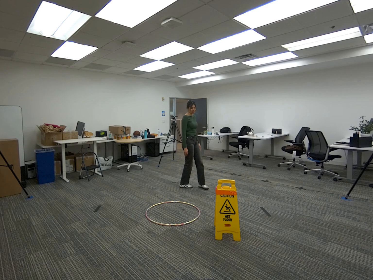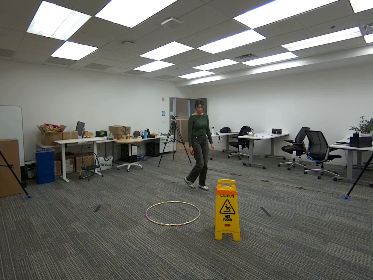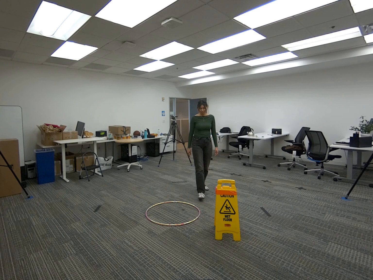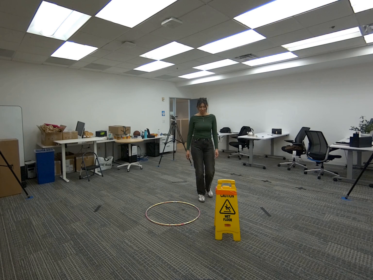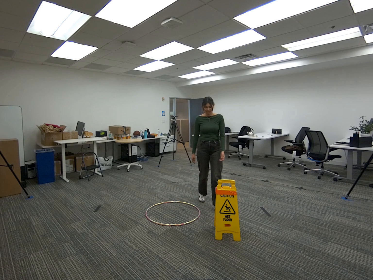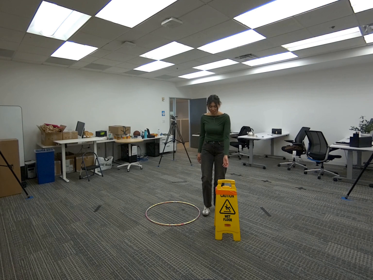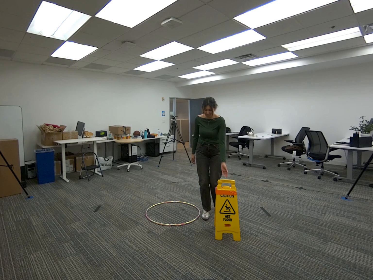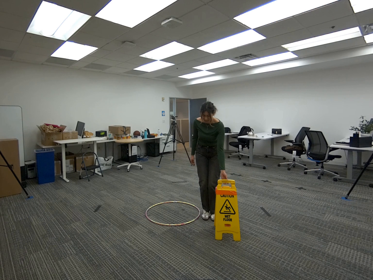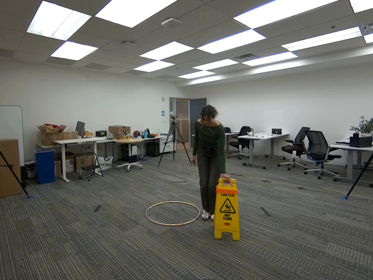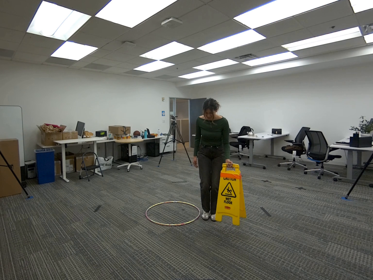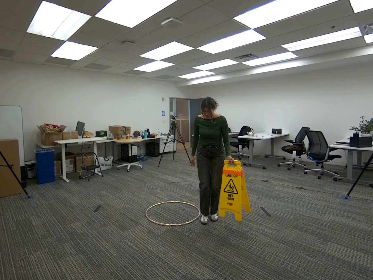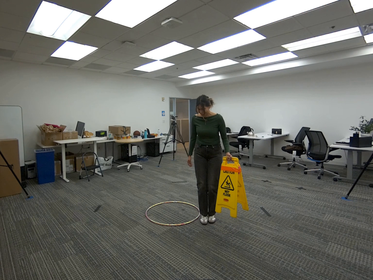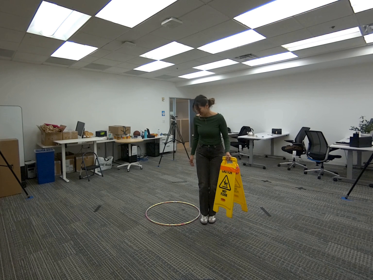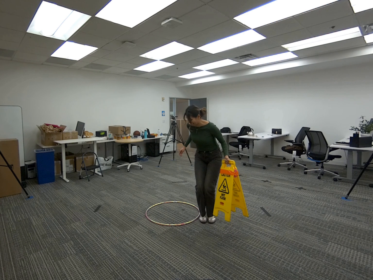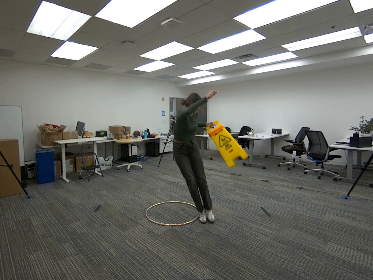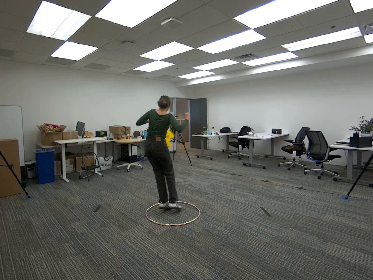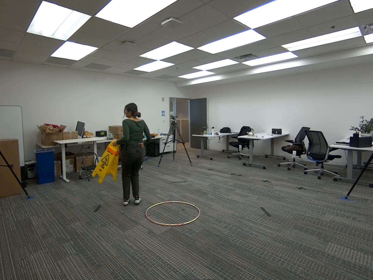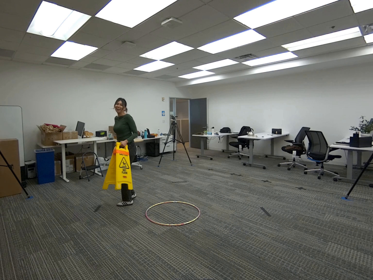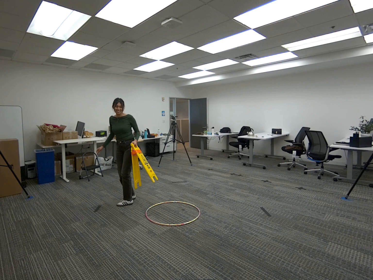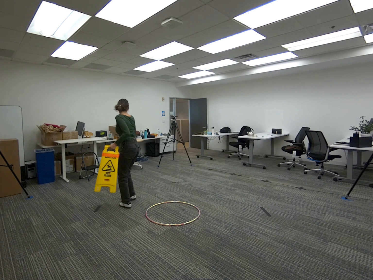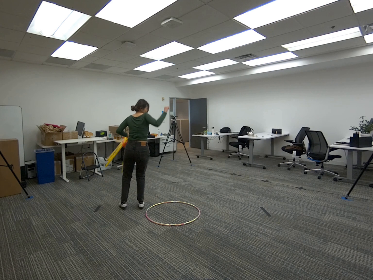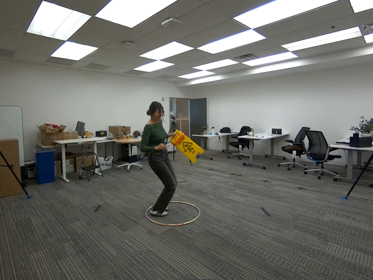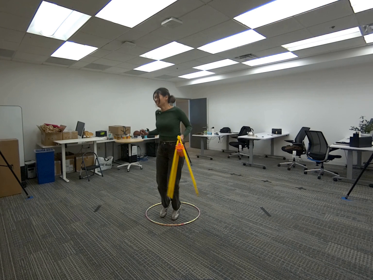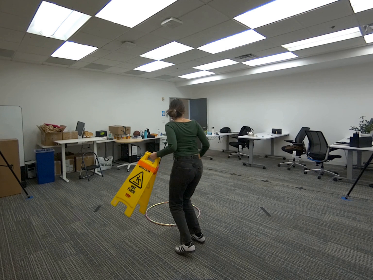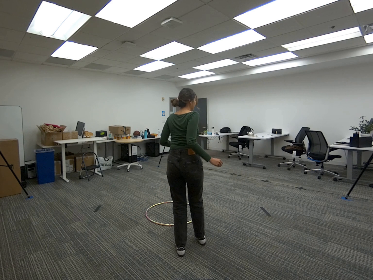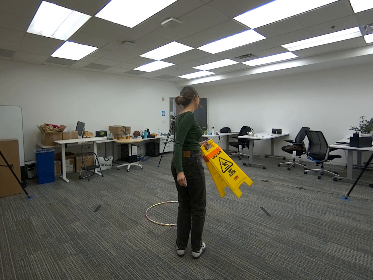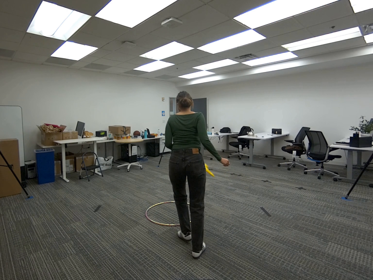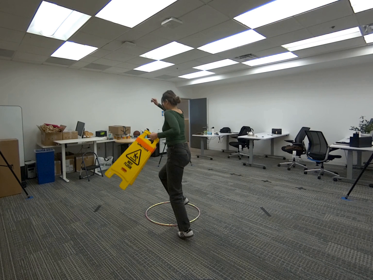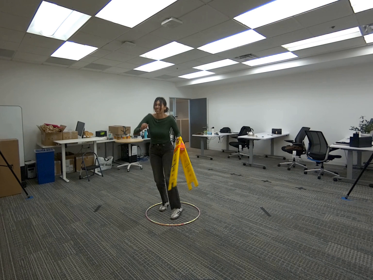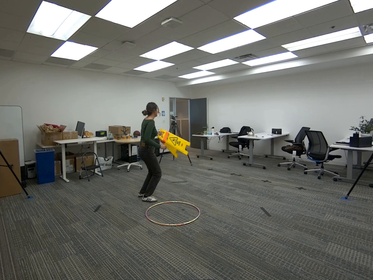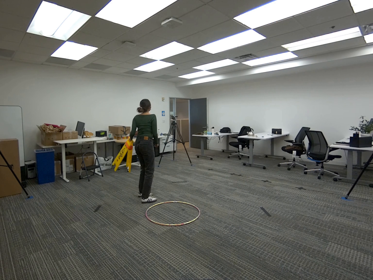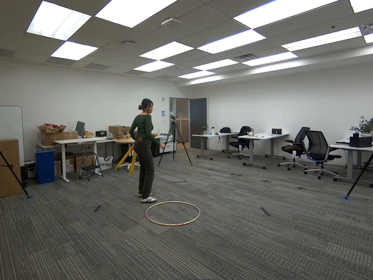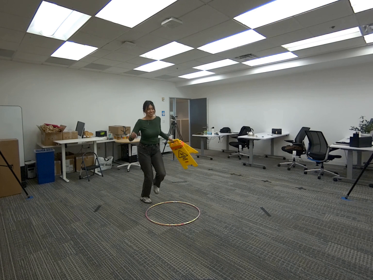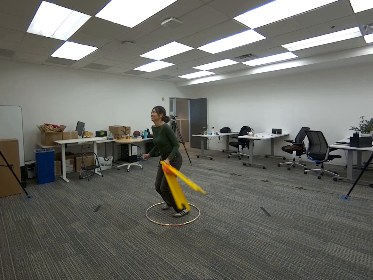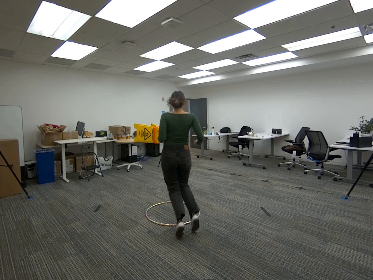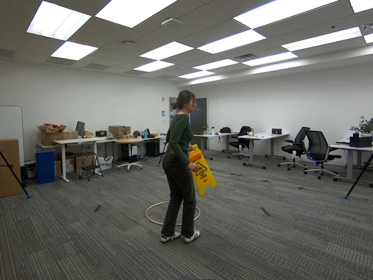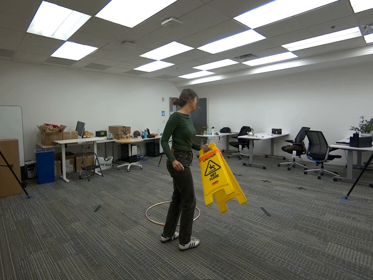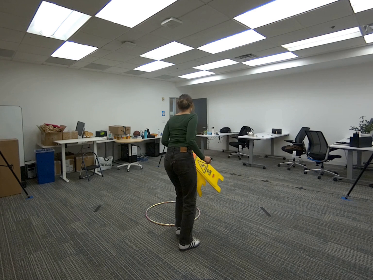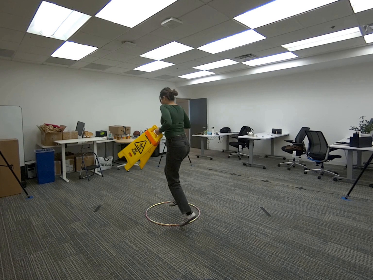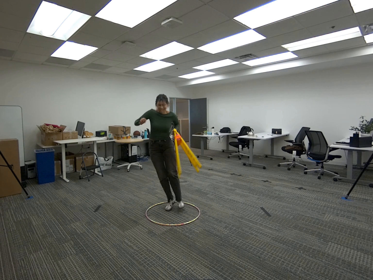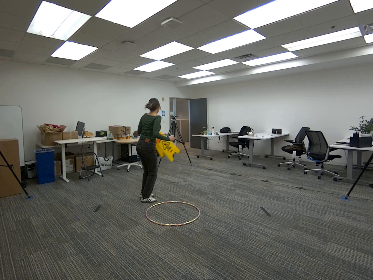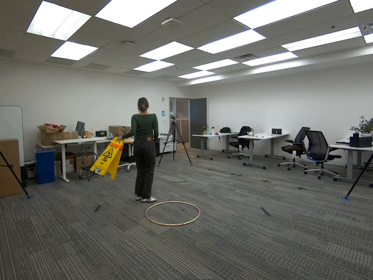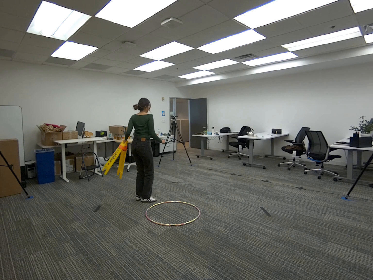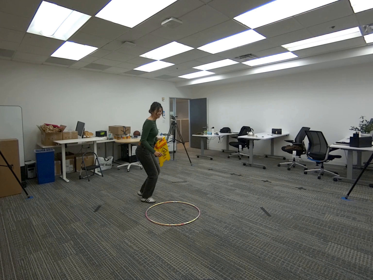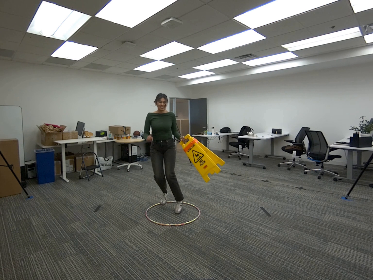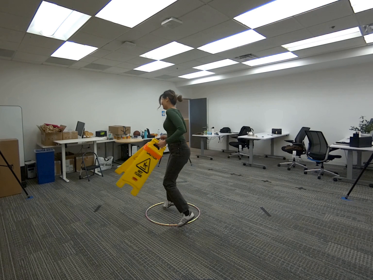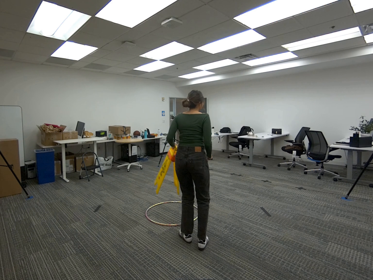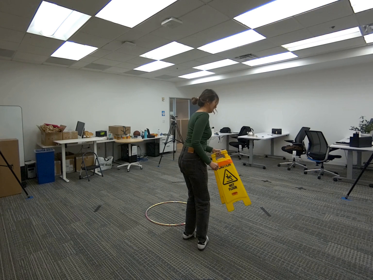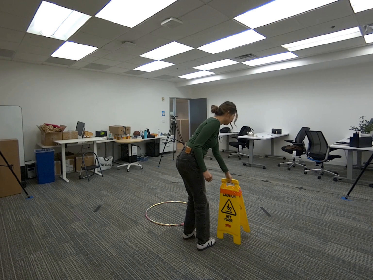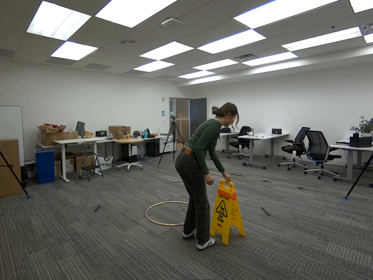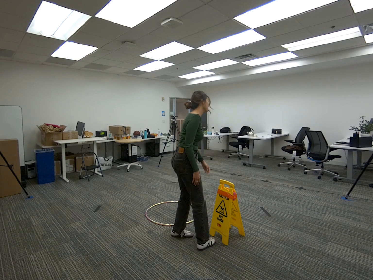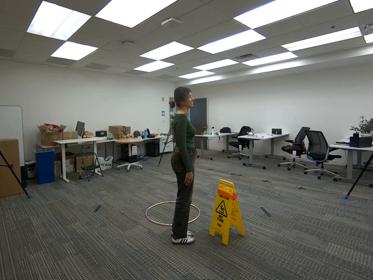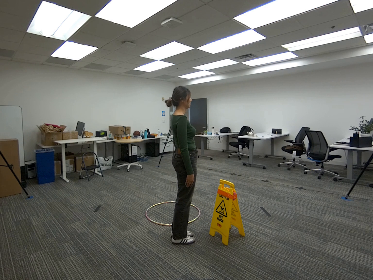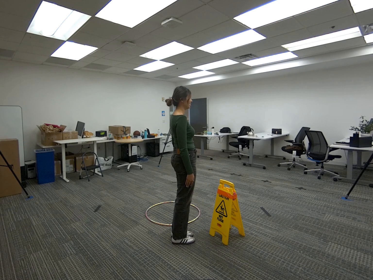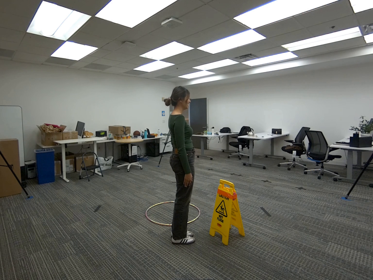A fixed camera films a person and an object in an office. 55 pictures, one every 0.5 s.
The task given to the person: Walk to the wet floor sign standing upright on the floor and hold onto it. While maintaining your grip on the sign, walk toward the hula hoop and jump, spinning over the hoop. Continue jumping and spinning over the hoop a few times until the end of the scene, then place the sign back on the ground.
